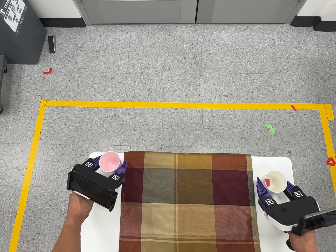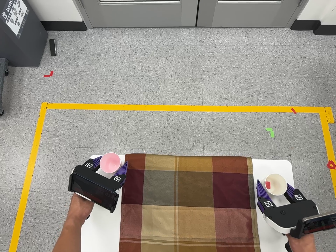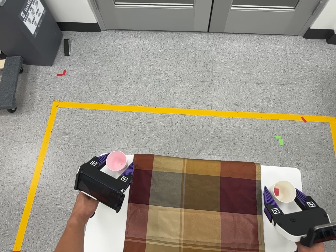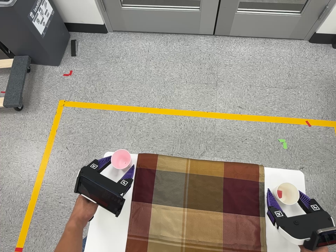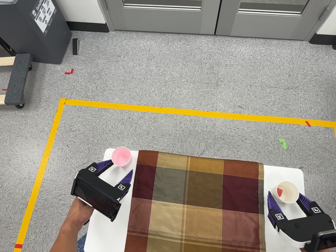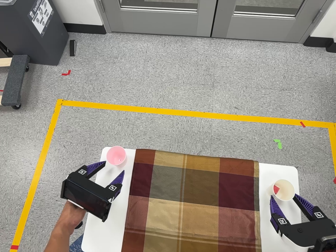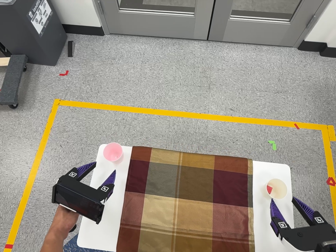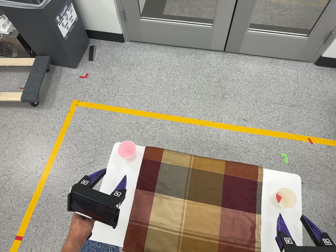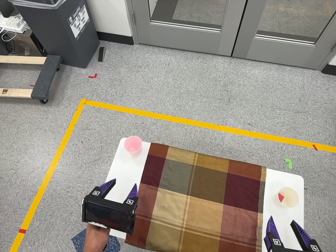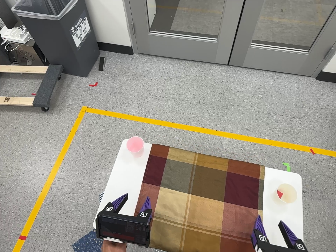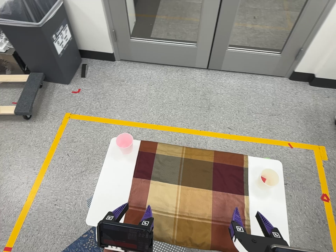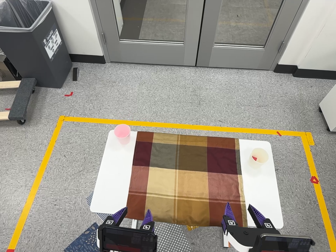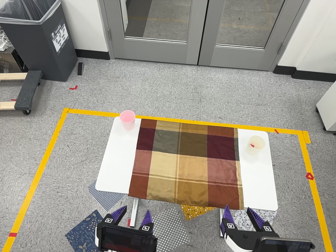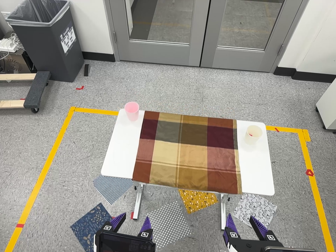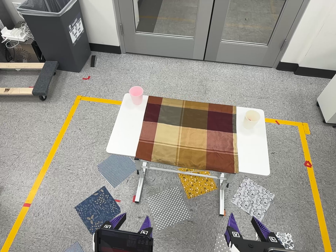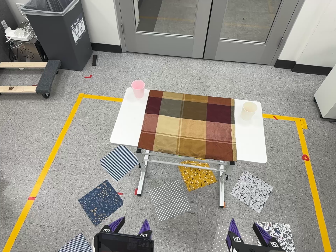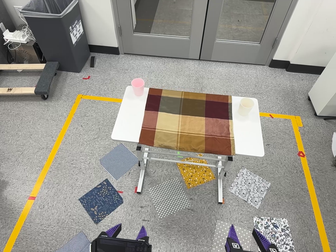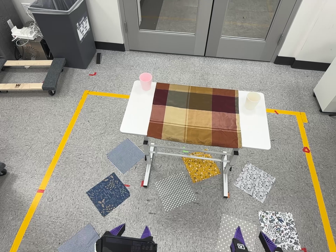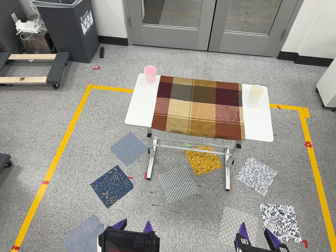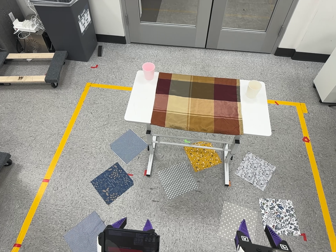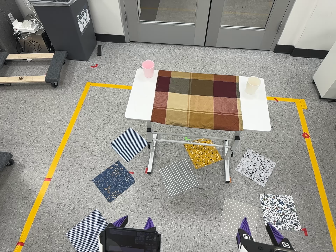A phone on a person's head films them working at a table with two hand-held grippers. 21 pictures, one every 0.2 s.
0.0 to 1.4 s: The camera travels toward the bottom of its view and backward, about 14 cm. It rolls about its line of sight by about 10 degrees, and the scene rotates clockwise.
1.4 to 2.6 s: The camera travels toward the bottom of its view and backward, about 50 cm, so close, fixed things drift upward. Its aim tips toward the top of its view by about 10 degrees.
2.6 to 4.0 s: The camera travels toward the bottom of its view and backward, about 34 cm, so close, fixed things drift upward.
The film runs backward here.
